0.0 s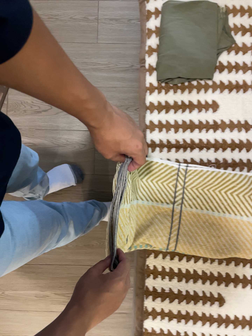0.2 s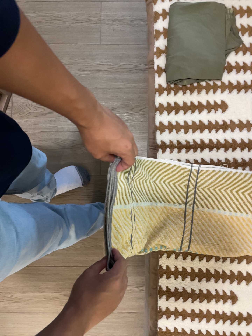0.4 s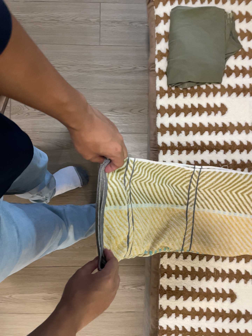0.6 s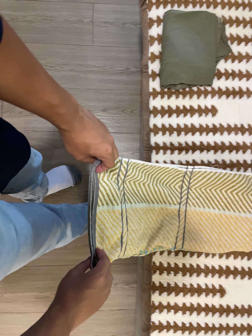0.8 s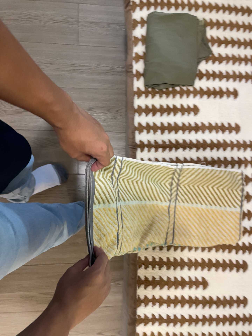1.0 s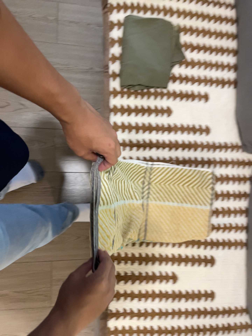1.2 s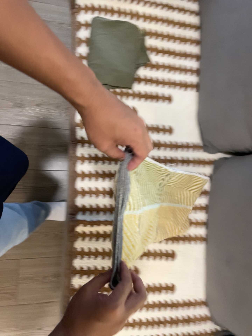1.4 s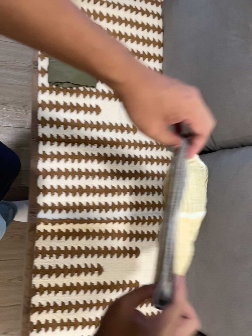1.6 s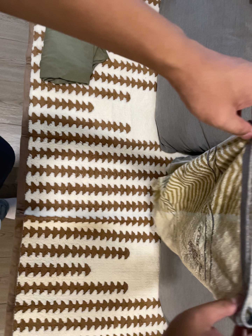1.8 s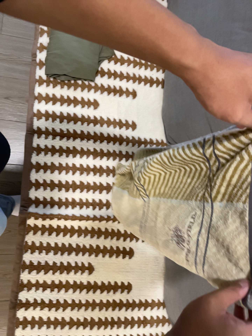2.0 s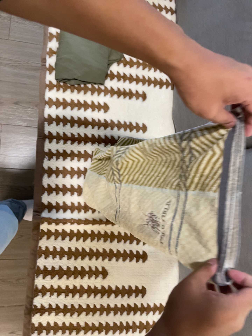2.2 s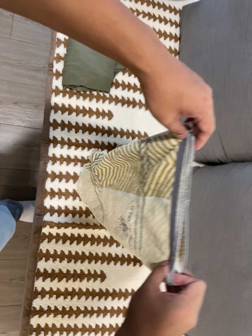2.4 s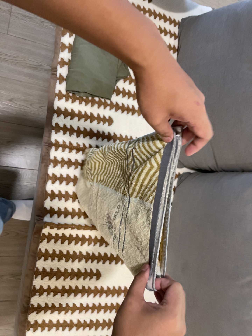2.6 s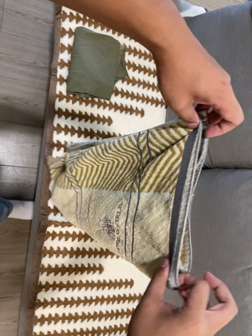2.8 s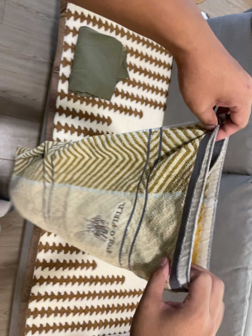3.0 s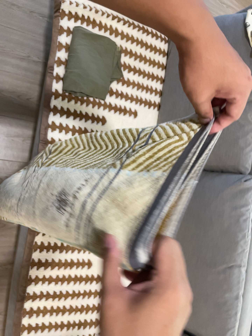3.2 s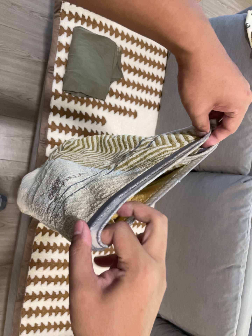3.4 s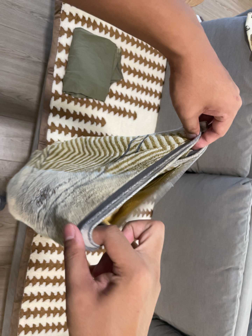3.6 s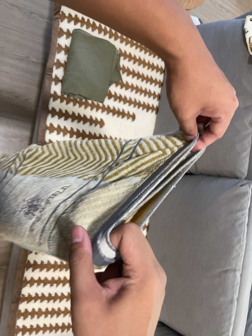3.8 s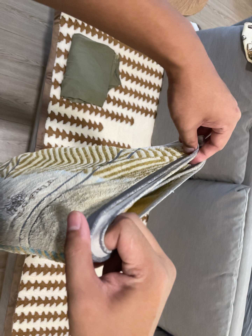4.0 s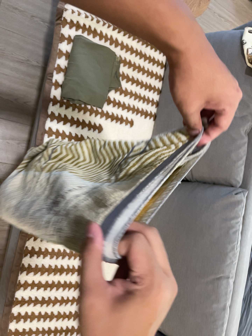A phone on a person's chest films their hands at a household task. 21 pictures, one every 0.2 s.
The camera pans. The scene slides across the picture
to the left.
0.0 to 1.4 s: The camera swings to its right by about 20 degrees, and the scene slides to the left. It travels backward, to its right and toward the bottom of its view, about 14 cm, so what stands in front gets smaller.
1.4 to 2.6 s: The camera travels to its left, toward the top of its view and backward, about 18 cm.
2.6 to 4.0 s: The camera shifts only a little, or ends up much as it began.
The film runs backward here.
